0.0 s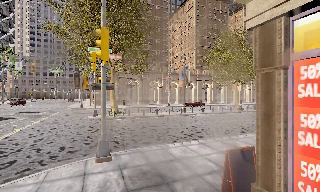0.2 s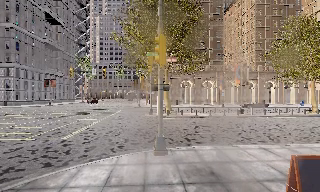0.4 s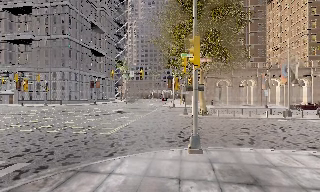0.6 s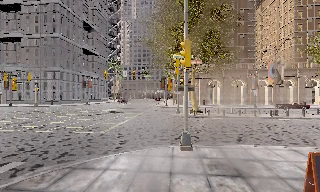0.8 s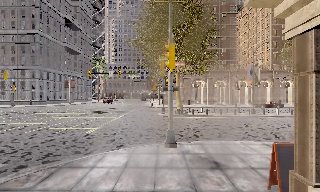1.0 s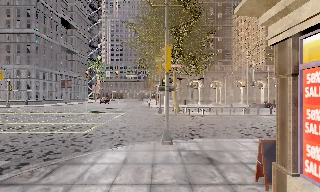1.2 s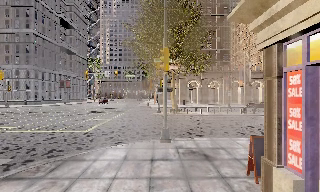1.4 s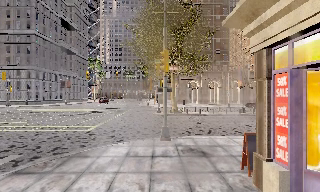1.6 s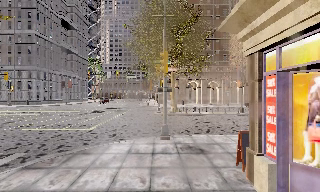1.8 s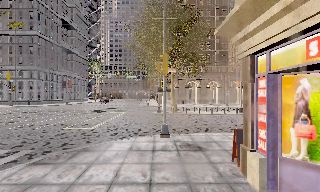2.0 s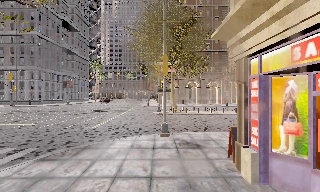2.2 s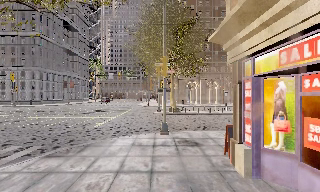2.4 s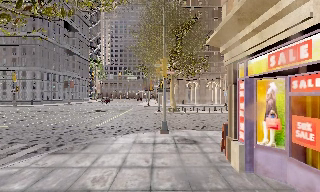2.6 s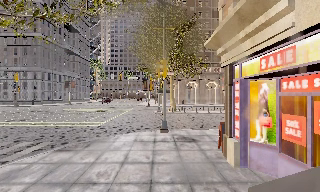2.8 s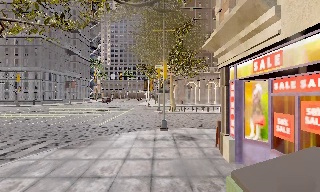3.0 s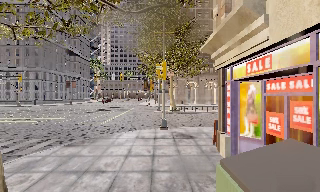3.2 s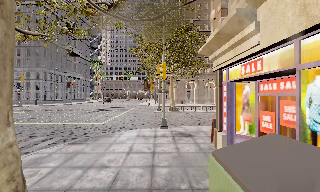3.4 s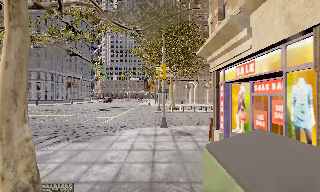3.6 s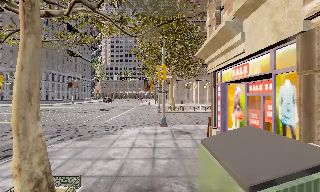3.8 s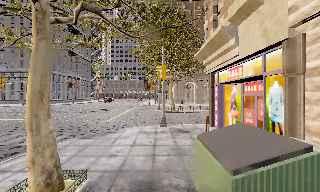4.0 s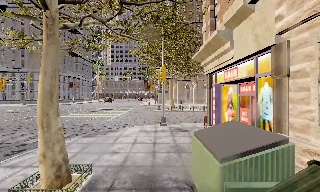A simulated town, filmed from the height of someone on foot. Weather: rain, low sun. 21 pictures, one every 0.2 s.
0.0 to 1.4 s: The camera pans to its left, which is counterclockwise from overhead, by about 20 degrees. It travels backward, about 2 m, so what stands in front gets smaller.
1.4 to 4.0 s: The camera travels backward, about 4 m, so what stands in front gets smaller.
The film runs backward here.
